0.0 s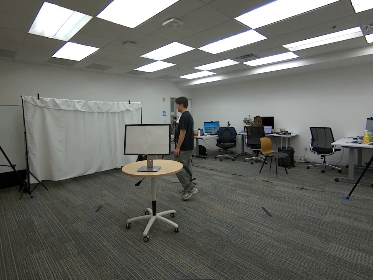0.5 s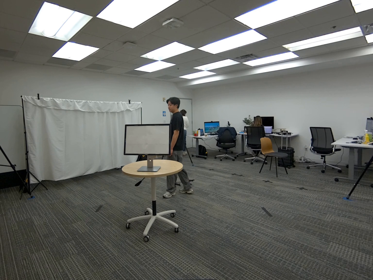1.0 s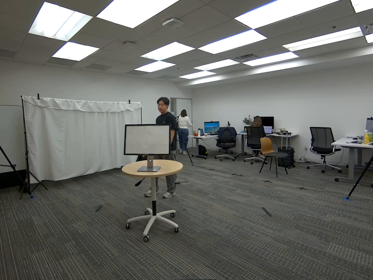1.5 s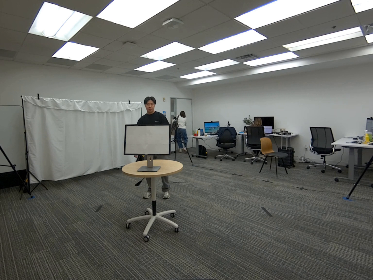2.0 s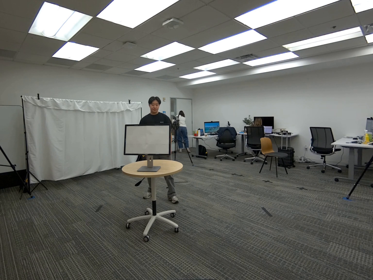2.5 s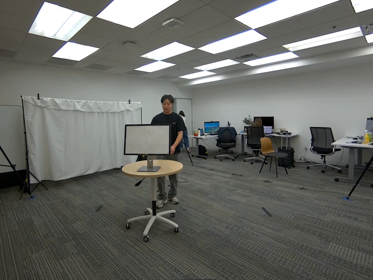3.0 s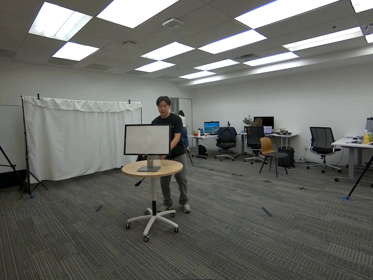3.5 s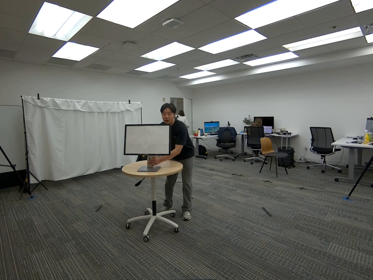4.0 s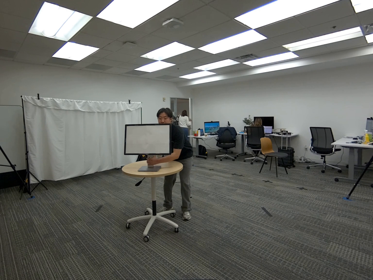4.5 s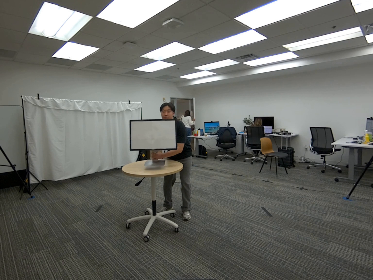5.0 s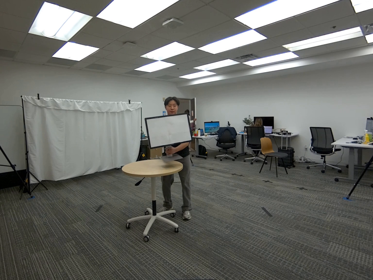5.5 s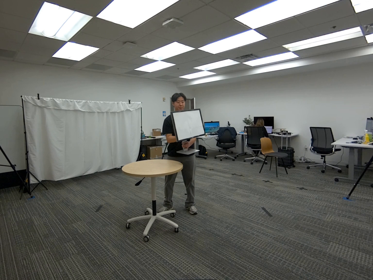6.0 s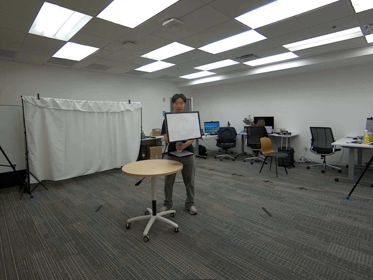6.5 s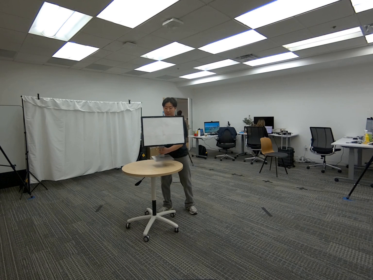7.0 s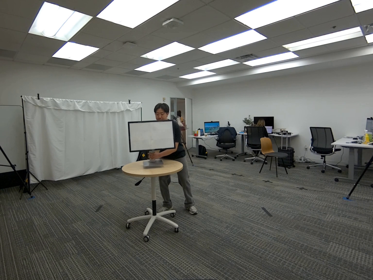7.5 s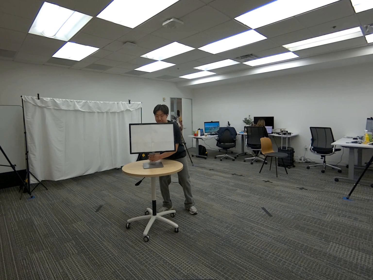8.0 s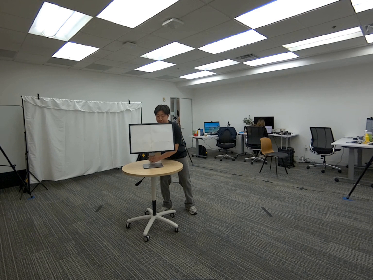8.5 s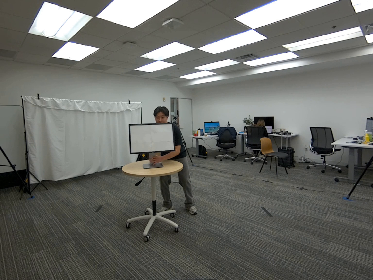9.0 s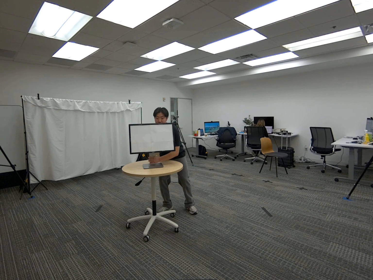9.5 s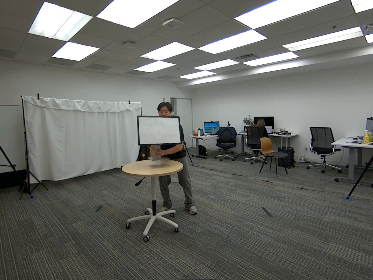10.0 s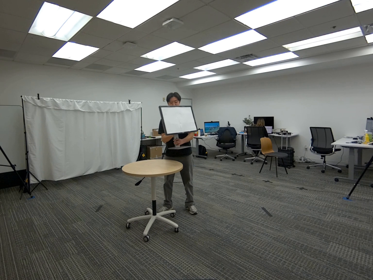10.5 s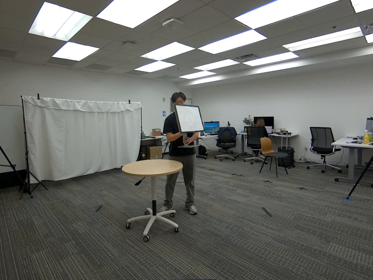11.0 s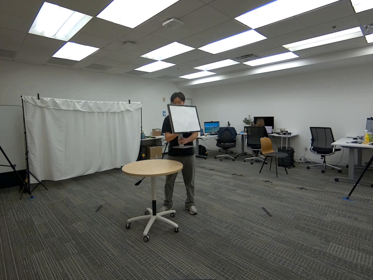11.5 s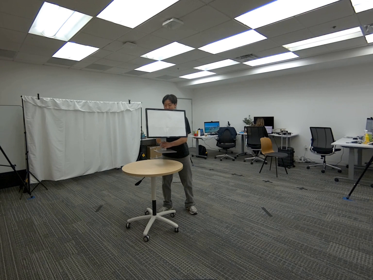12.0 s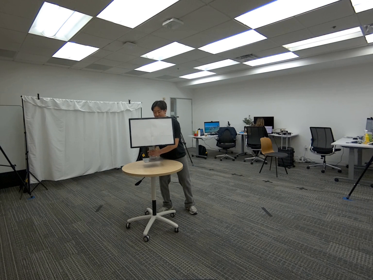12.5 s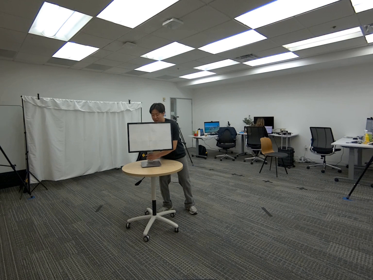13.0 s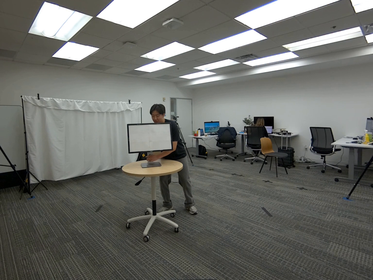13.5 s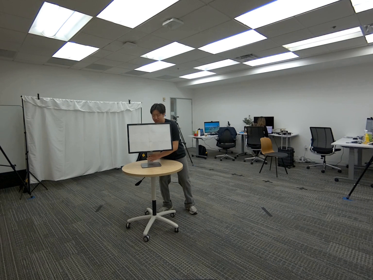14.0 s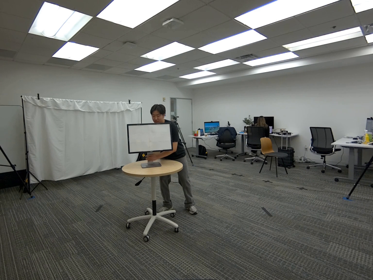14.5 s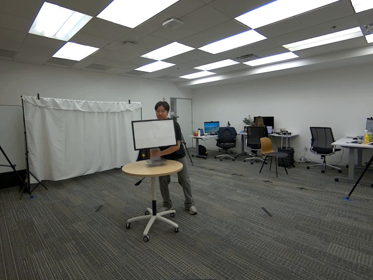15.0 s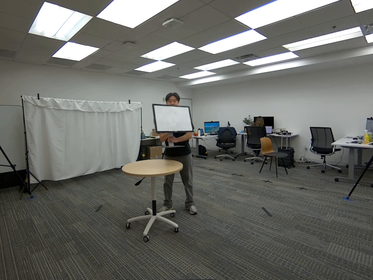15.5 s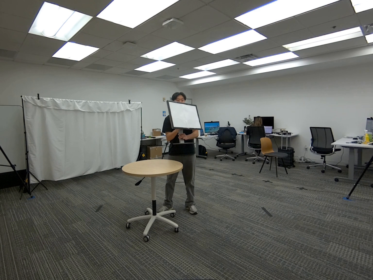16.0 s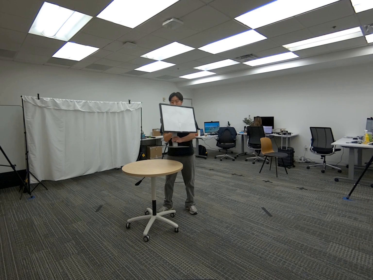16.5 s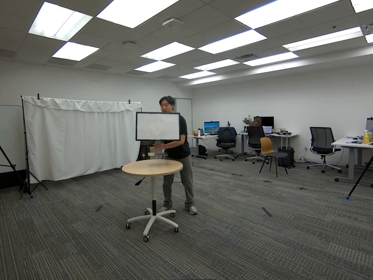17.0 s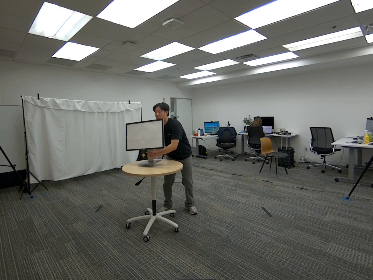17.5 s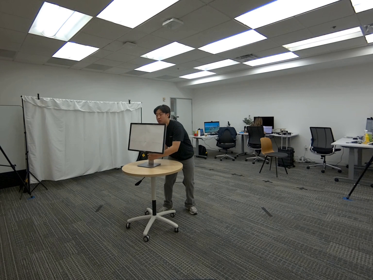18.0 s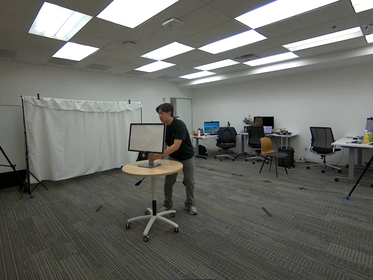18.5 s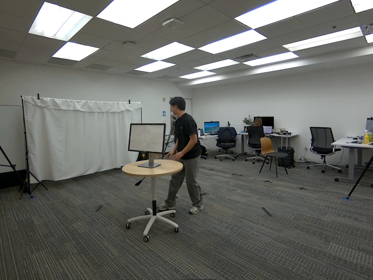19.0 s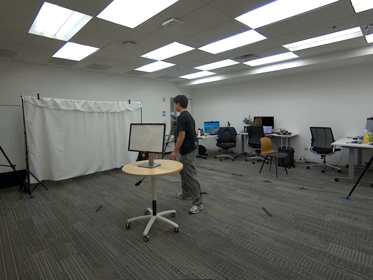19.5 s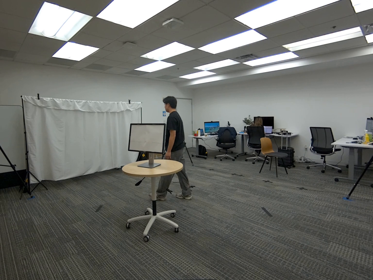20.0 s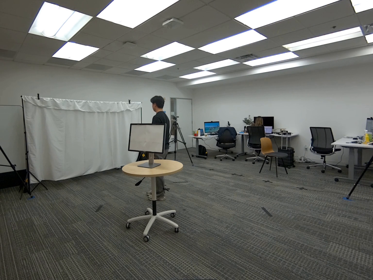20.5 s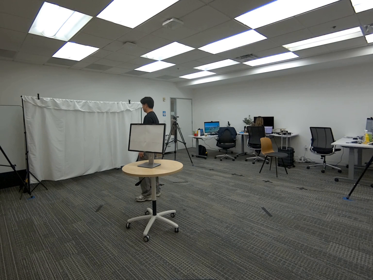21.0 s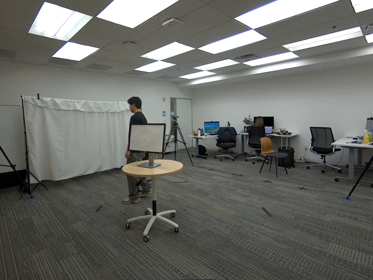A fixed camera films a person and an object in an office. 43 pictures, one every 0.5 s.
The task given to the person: Walk over to the monitor on the round table. Grasp the monitor by its base, lift it slightly off the table, and then place the base back onto the table. Repeat this lifting and lowering motion continuously until the end of the session.
